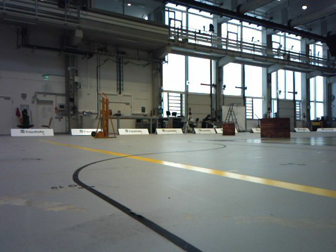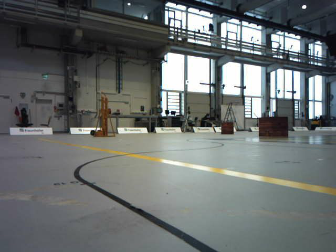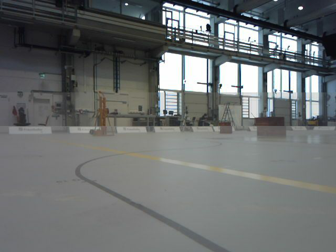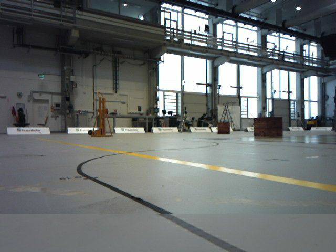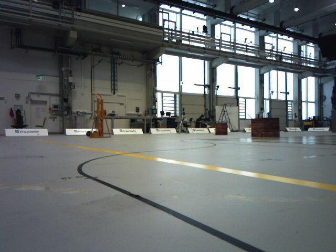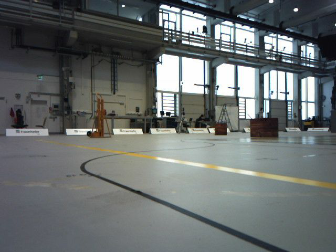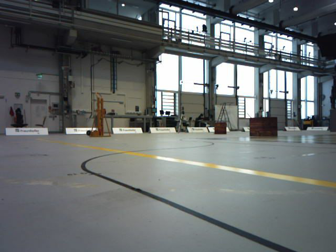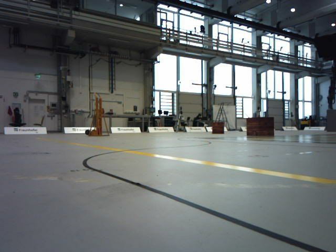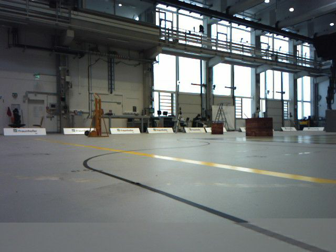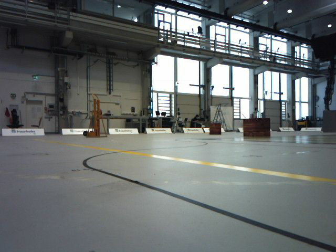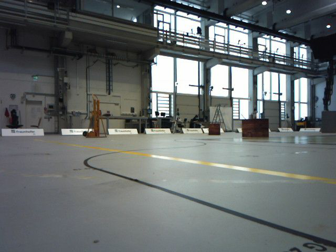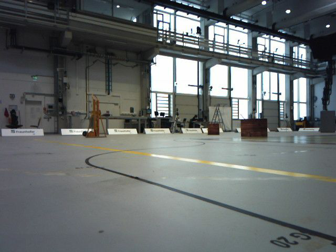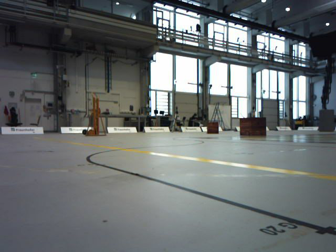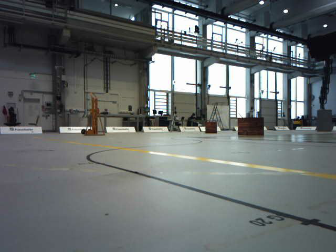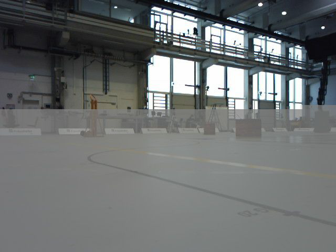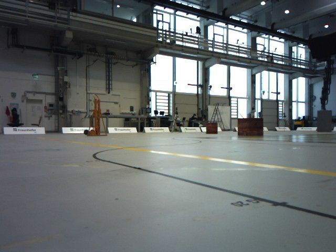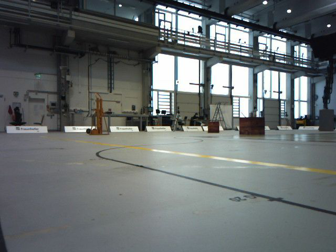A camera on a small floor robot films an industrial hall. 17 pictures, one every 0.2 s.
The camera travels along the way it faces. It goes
backward.
0.0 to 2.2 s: The camera travels backward, about 0.4 m, so what stands in front gets smaller.
2.2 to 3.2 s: The camera travels backward, about 0.3 m, so what stands in front gets smaller. It gains speed.
The film runs backward here.
